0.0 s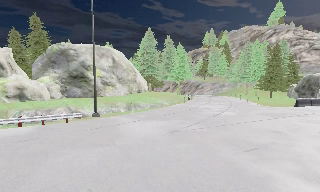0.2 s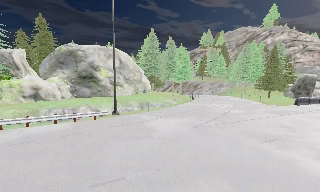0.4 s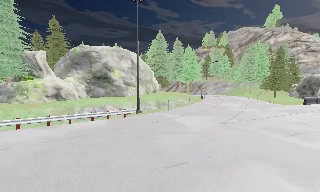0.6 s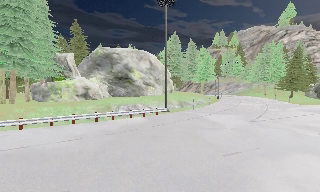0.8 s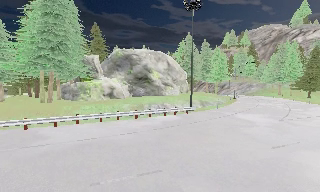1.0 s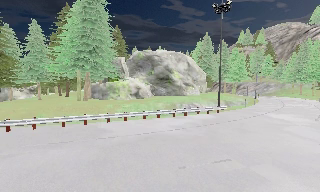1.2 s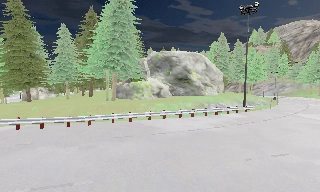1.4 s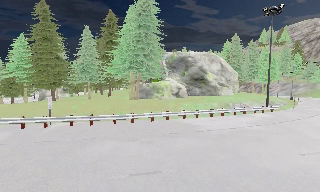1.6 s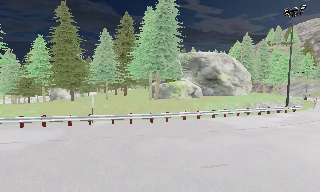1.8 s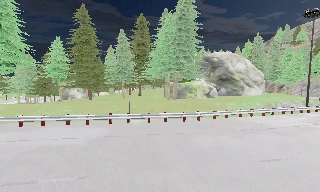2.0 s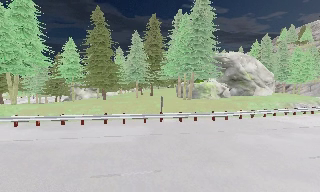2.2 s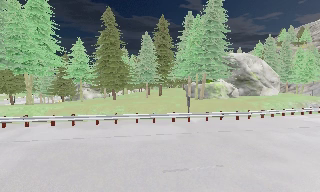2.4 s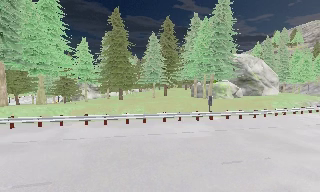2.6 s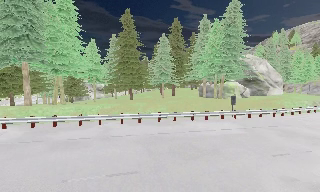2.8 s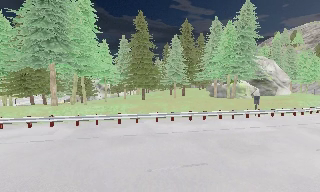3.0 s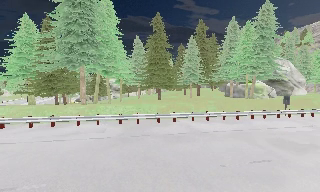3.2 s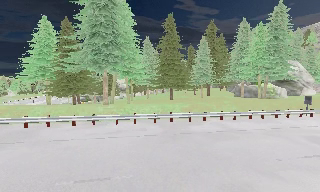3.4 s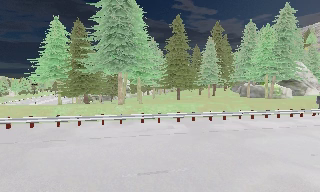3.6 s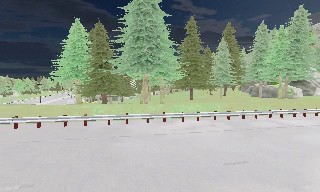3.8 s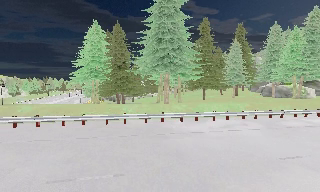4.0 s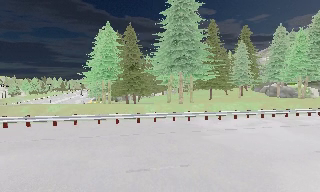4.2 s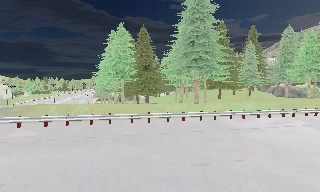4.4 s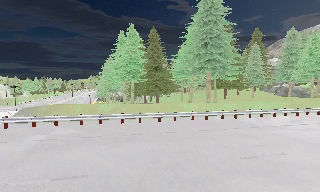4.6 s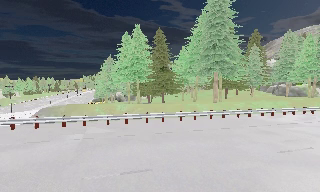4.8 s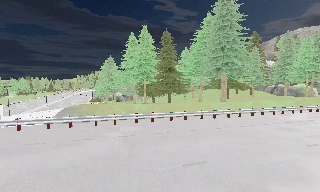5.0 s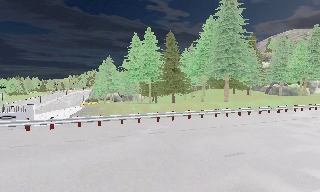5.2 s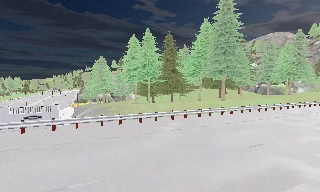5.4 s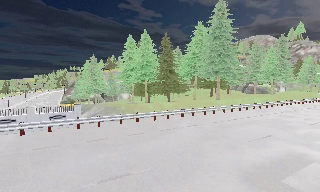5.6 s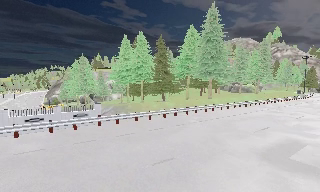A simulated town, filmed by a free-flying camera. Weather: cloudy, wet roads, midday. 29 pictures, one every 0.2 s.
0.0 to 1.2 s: The camera travels to its left and backward, about 14 m, so close, fixed things drift to the right.
1.2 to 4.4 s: The camera travels to its left, about 35 m, so close, fixed things drift to the right.
4.4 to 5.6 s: The camera pans to its right, which is clockwise from overhead, by about 20 degrees. It travels to its left, about 13 m, so close, fixed things drift to the right.
The film runs forward here.
